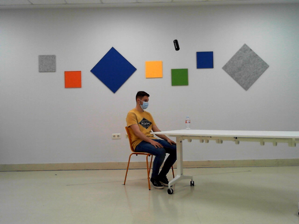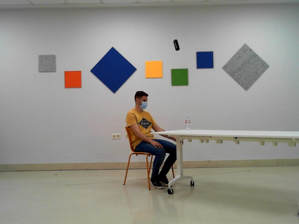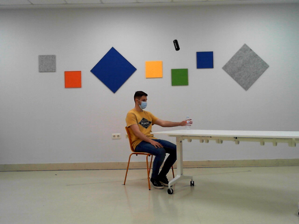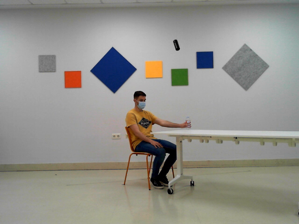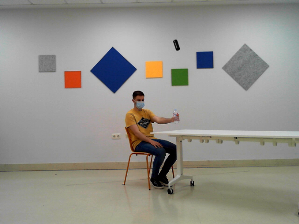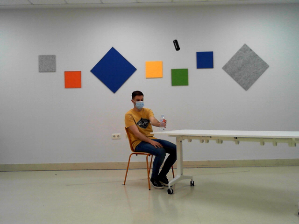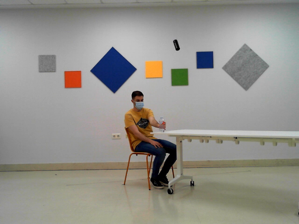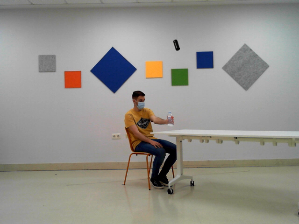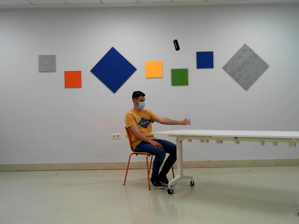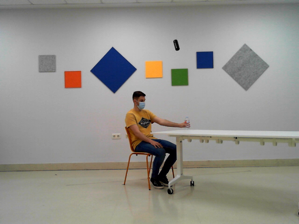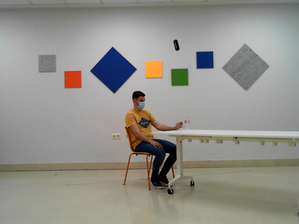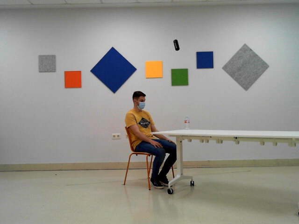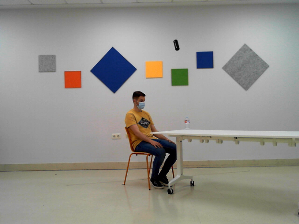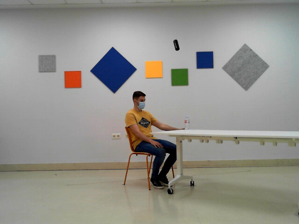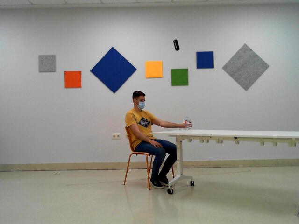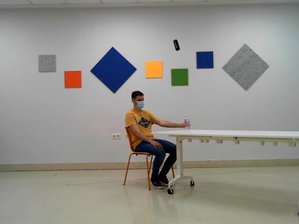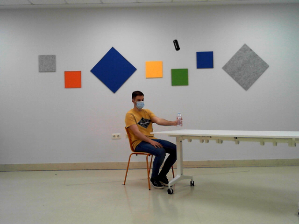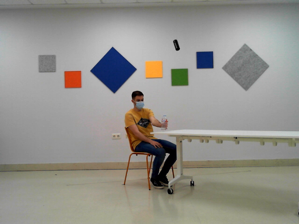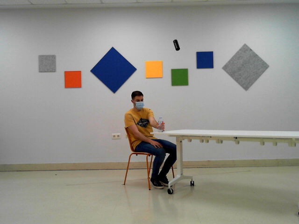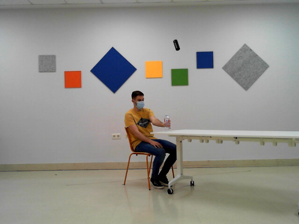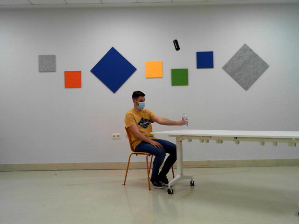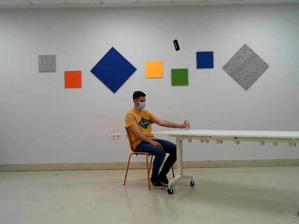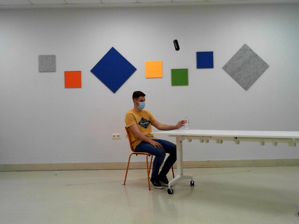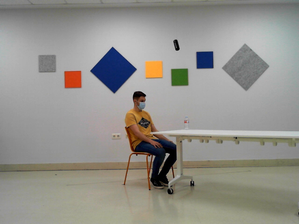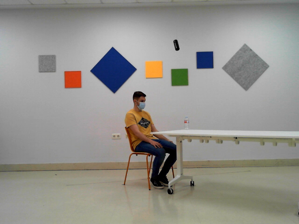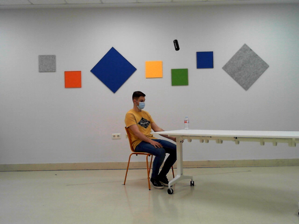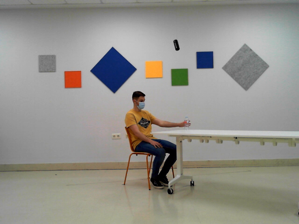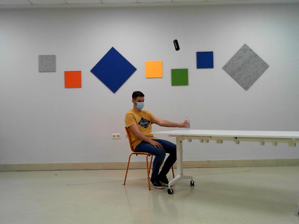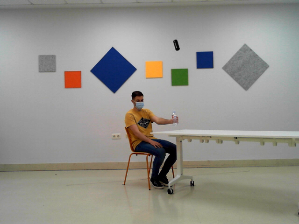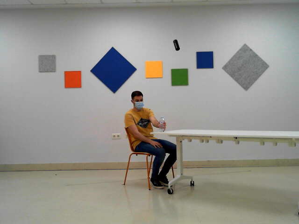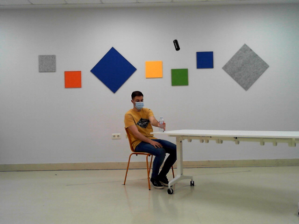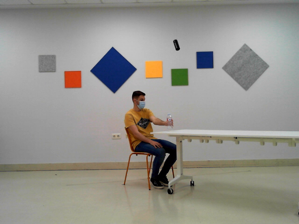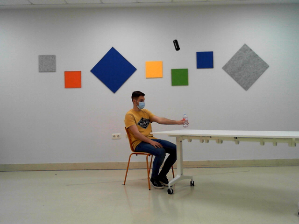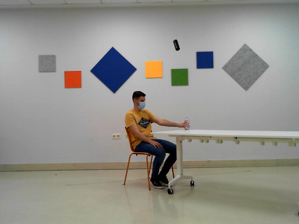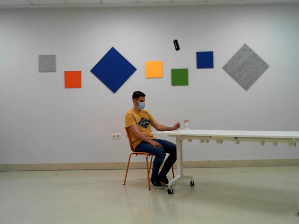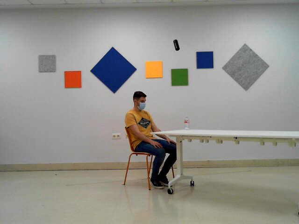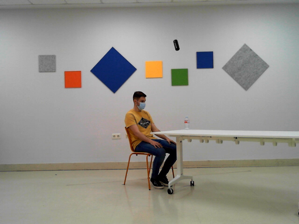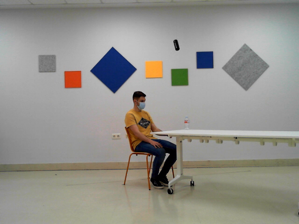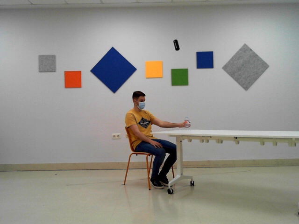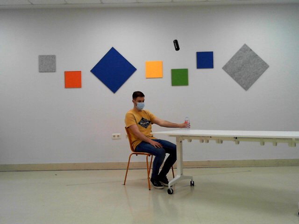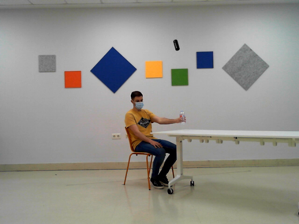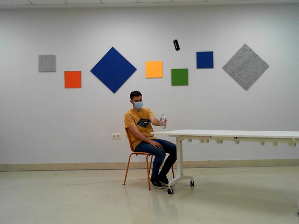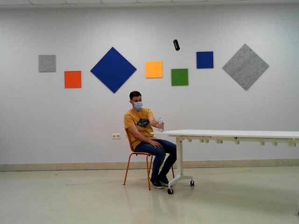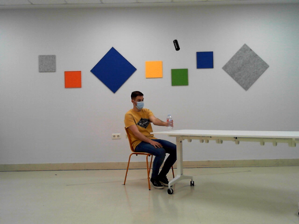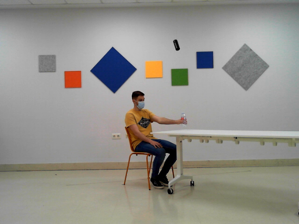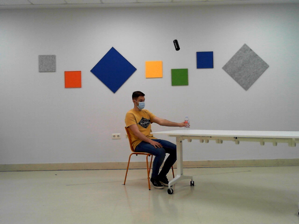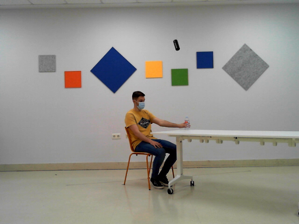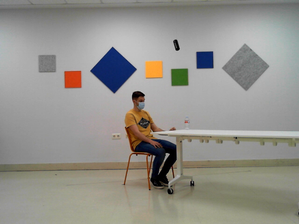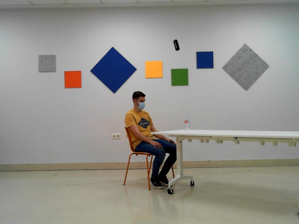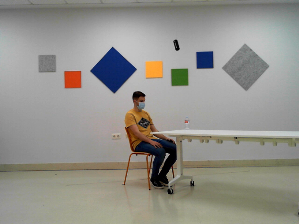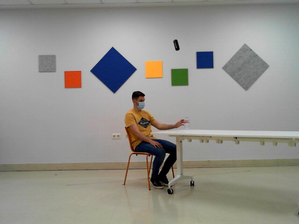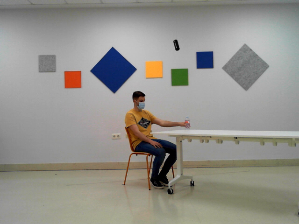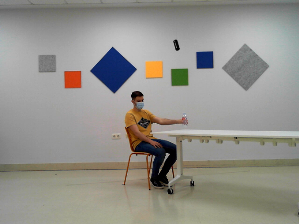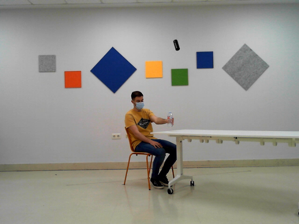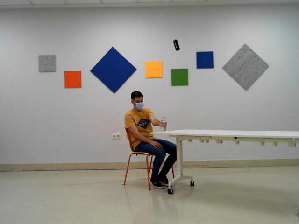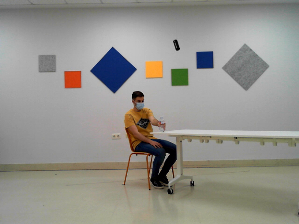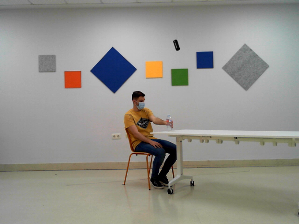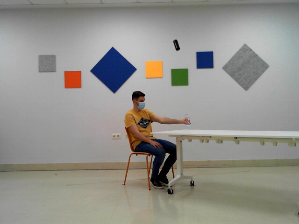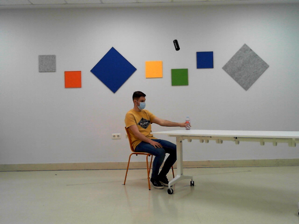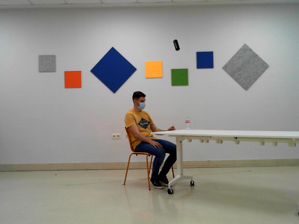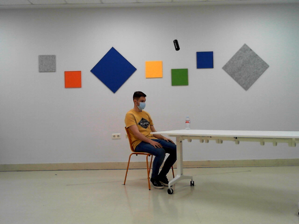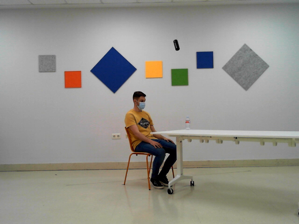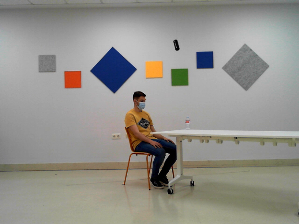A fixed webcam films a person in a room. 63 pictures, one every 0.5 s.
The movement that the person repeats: Move a bottle from side to side, left hand.
